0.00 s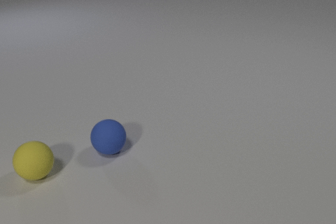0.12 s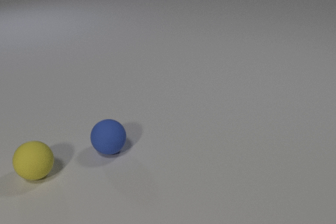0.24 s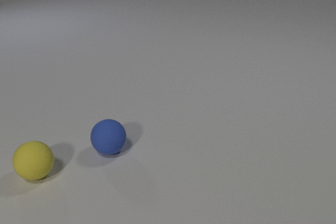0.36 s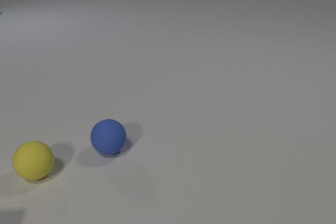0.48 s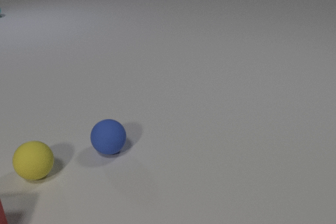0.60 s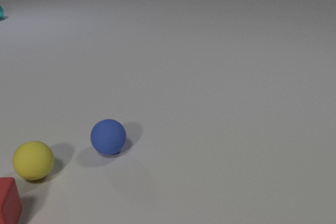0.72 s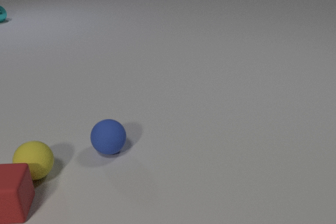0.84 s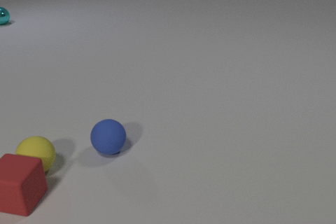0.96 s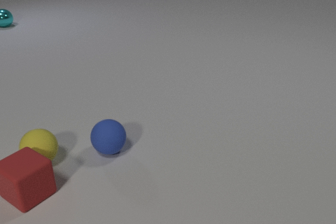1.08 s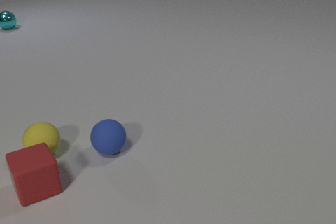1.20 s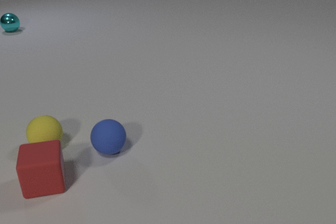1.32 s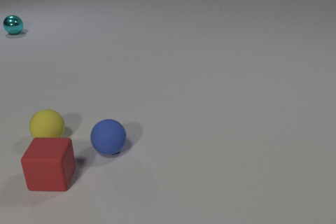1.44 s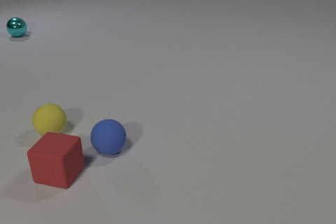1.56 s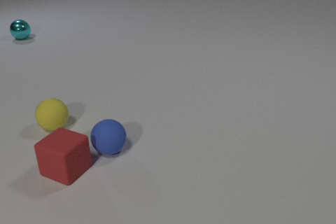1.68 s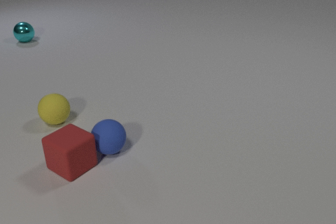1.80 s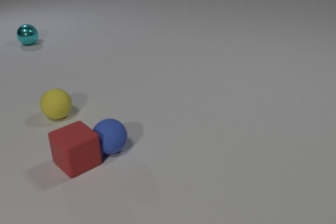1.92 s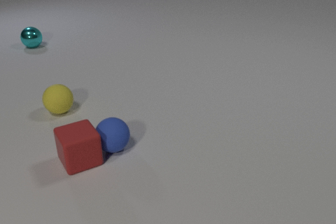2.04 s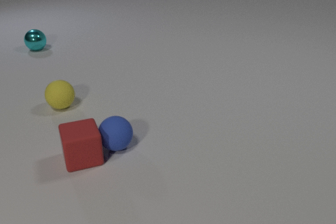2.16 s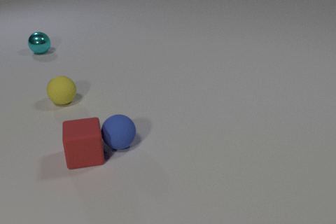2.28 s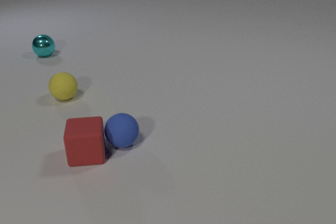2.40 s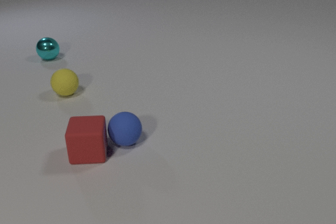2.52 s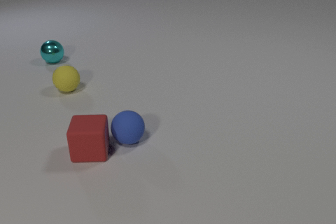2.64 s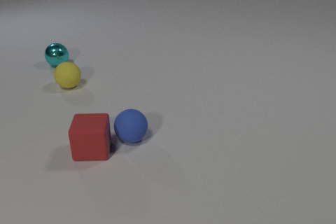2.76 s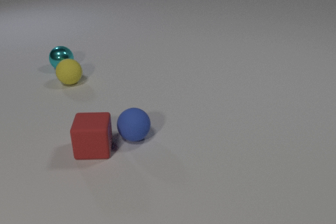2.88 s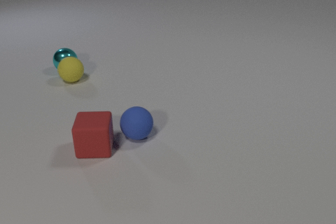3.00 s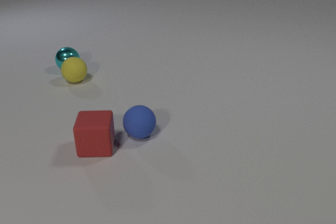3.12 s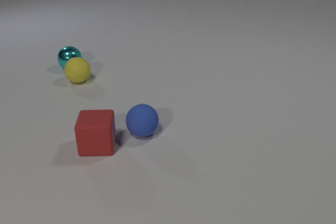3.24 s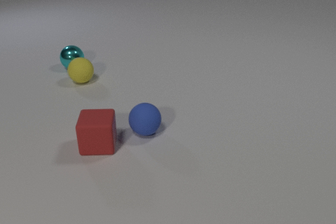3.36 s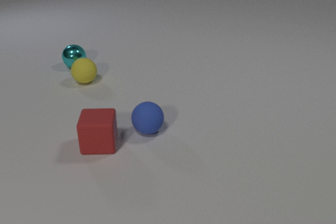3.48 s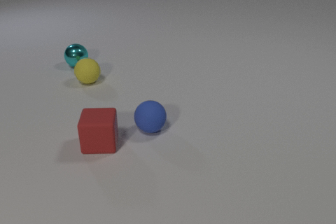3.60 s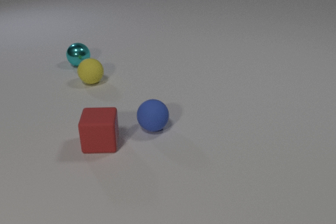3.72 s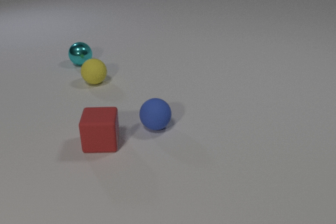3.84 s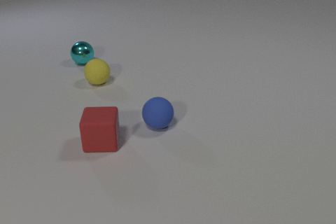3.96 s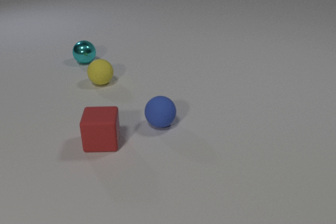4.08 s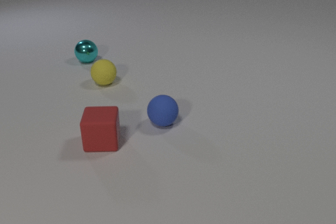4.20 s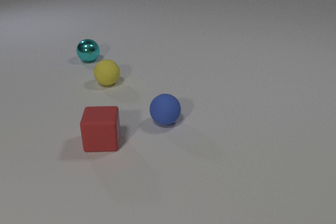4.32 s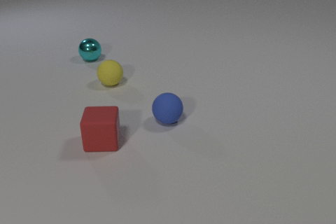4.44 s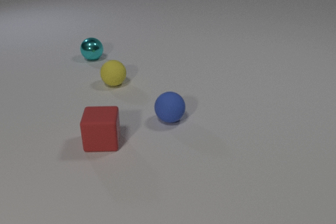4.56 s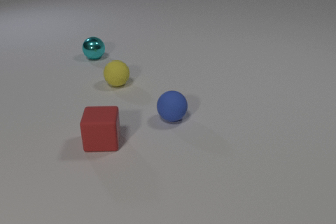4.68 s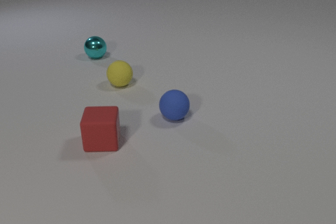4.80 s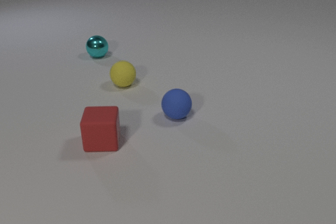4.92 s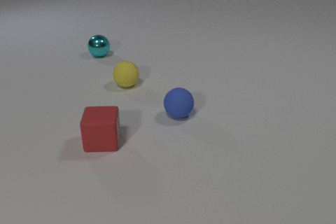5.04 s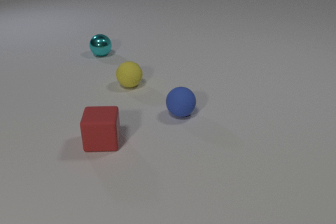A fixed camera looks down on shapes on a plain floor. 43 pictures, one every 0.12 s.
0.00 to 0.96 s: The red rubber cube comes in at the left edge, slides away from the camera and to the right, spins so that its near face slides to the left, clockwise seen from above. The yellow rubber sphere rolls away from the camera. The cyan metal sphere comes in at the left edge, rolls toward the camera. The red rubber cube and the yellow rubber sphere collide.
0.96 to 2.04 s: The red rubber cube slides to the right and away from the camera, spins clockwise seen from above by about 120 degrees, its near face sliding to the left. The yellow rubber sphere rolls away from the camera. The cyan metal sphere rolls toward the camera. The red rubber cube and the blue rubber sphere collide.
2.04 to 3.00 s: The red rubber cube slides away from the camera and to the right. The yellow rubber sphere rolls away from the camera. The cyan metal sphere rolls toward the camera and to the right. The blue rubber sphere rolls to the right and away from the camera. The yellow rubber sphere and the cyan metal sphere collide.
3.00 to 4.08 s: The red rubber cube slides away from the camera. The yellow rubber sphere rolls to the right and toward the camera. The cyan metal sphere rolls to the right and away from the camera. The blue rubber sphere rolls to the right and away from the camera.
4.08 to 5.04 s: The yellow rubber sphere rolls to the right. The cyan metal sphere rolls away from the camera and to the right. The blue rubber sphere rolls away from the camera and to the right.
How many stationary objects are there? 0.
What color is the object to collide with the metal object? yellow.
Are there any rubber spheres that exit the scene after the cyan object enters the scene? no.
